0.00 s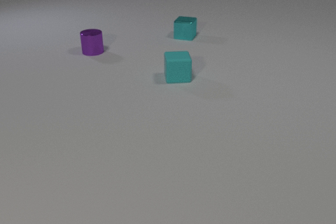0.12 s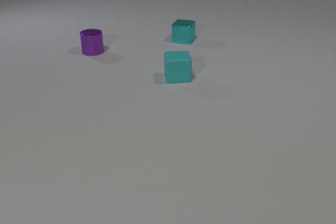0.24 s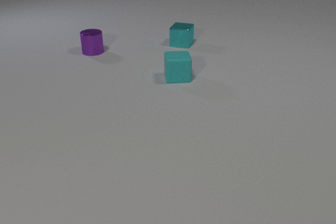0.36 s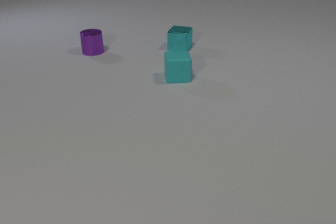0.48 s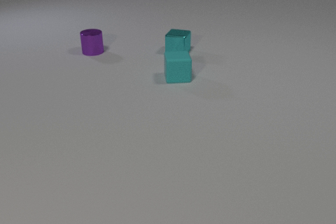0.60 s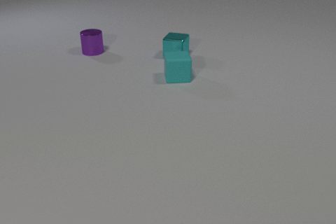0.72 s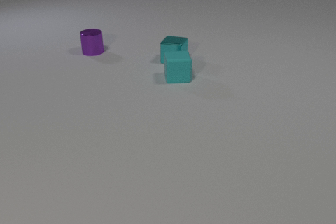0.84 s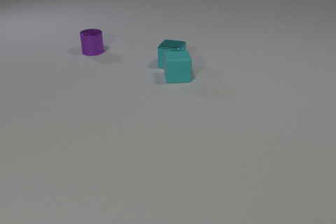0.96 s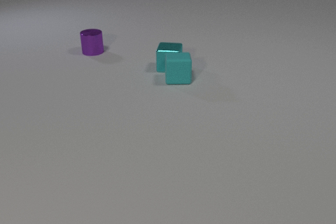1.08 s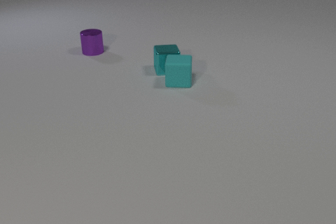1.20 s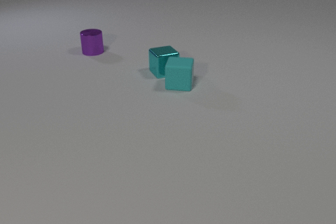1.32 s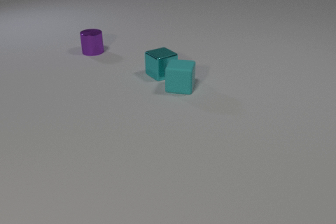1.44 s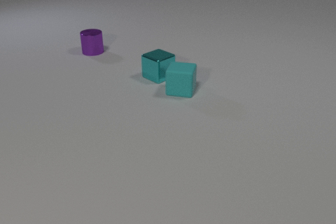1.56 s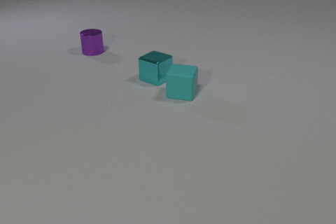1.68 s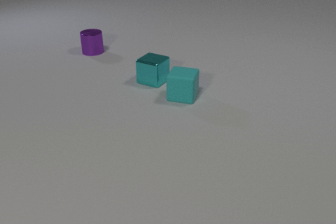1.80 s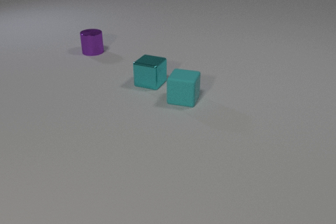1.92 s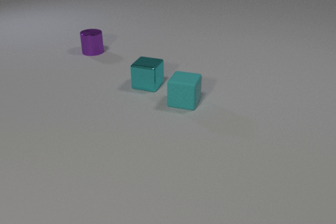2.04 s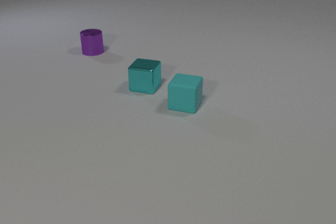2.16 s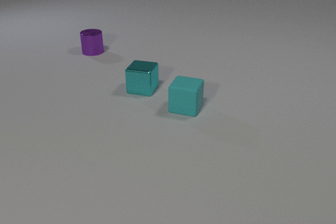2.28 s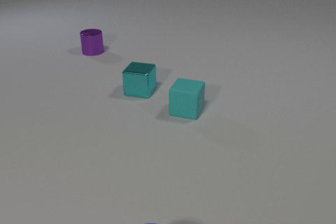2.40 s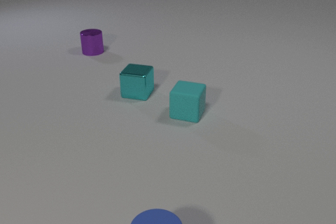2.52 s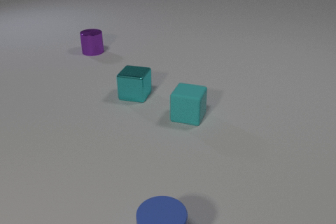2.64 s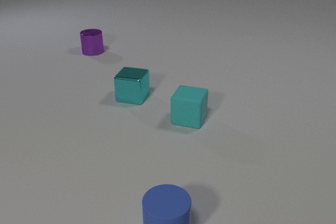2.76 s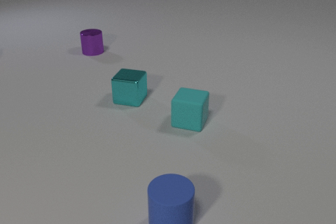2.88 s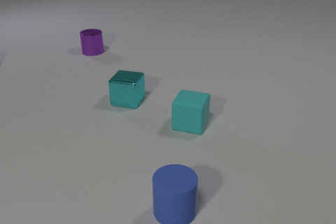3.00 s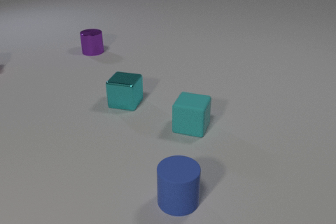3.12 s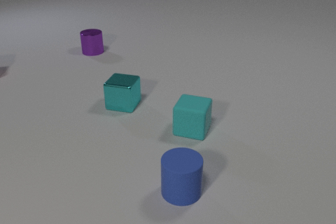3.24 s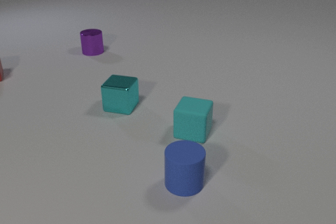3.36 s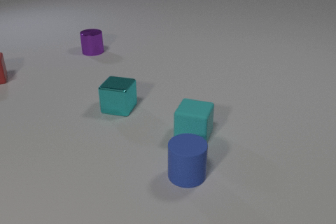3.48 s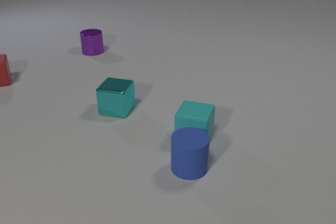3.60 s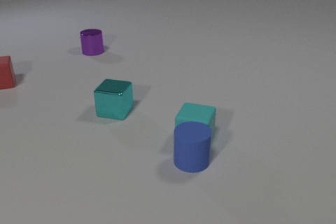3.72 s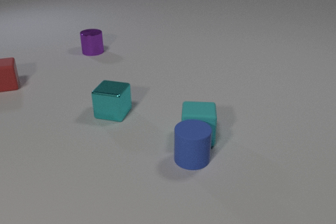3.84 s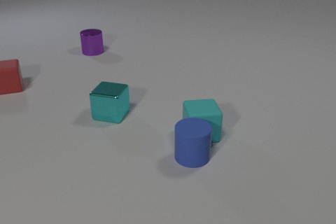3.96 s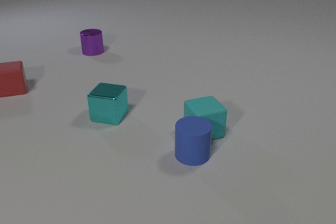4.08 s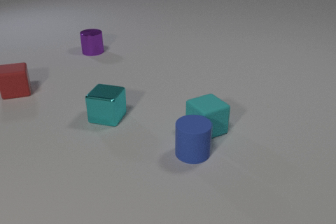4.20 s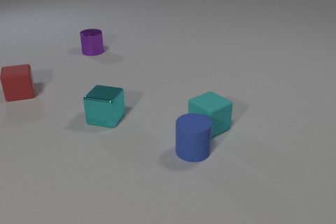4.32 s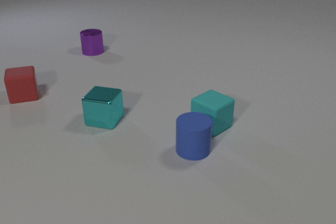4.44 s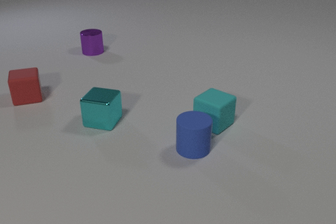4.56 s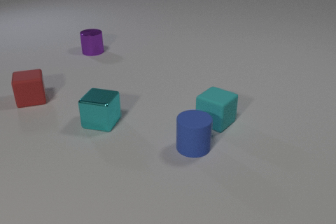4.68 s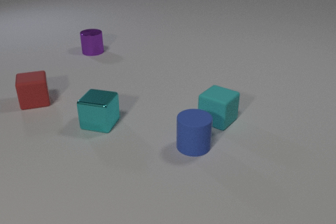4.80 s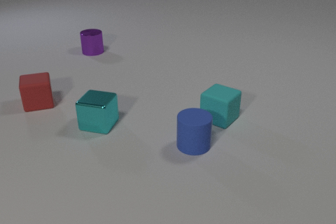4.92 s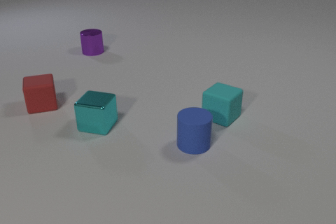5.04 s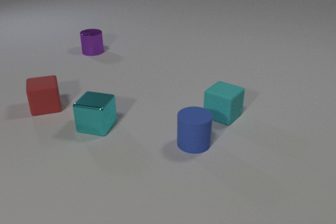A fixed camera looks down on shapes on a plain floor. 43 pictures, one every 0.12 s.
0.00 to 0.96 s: The cyan metal cube slides toward the camera. The cyan metal cube and the cyan rubber cube collide.
0.96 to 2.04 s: The cyan metal cube slides toward the camera and to the left, spins so that its near face slides to the right, counterclockwise seen from above. The cyan rubber cube slides toward the camera, spins so that its near face slides to the left, clockwise seen from above.
2.04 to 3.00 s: The cyan metal cube slides toward the camera and to the left. The cyan rubber cube slides toward the camera. The blue rubber cylinder comes in at the bottom edge, slides away from the camera.
3.00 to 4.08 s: The cyan metal cube slides toward the camera and to the left. The cyan rubber cube slides to the right, spins counterclockwise seen from above by about 45 degrees, its near face sliding to the right. The red rubber cube comes in at the left edge, slides toward the camera and to the right. The blue rubber cylinder slides away from the camera. The cyan rubber cube and the blue rubber cylinder collide.
4.08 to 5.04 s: The cyan metal cube slides toward the camera and to the left. The cyan rubber cube slides away from the camera and to the right, spins so that its near face slides to the right, counterclockwise seen from above. The red rubber cube slides toward the camera and to the right. The blue rubber cylinder slides away from the camera.
What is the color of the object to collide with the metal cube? cyan.
How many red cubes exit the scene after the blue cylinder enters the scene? 0.
What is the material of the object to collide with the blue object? rubber.
